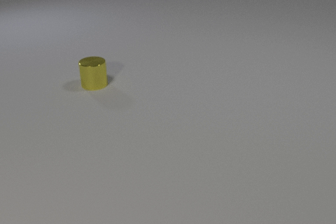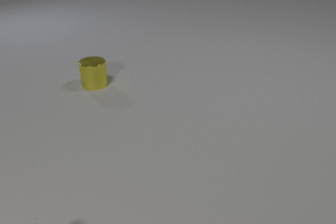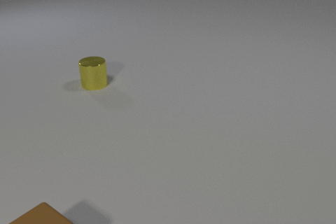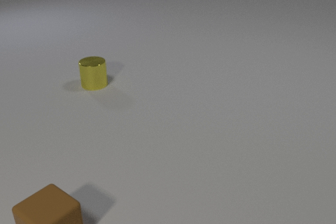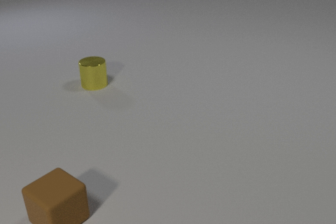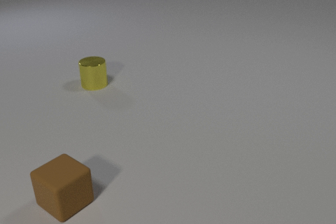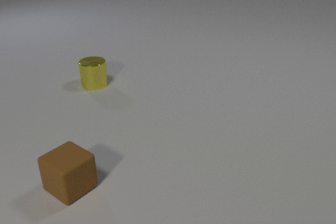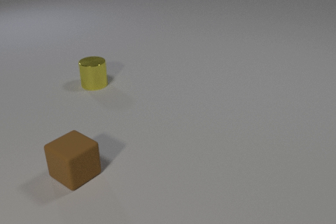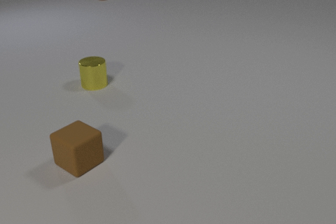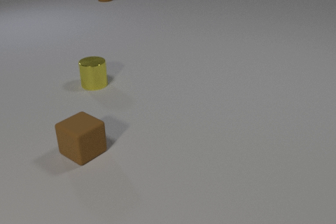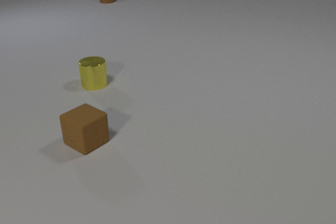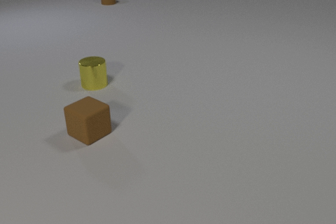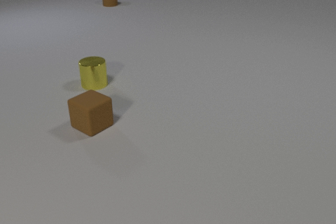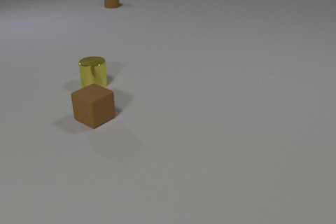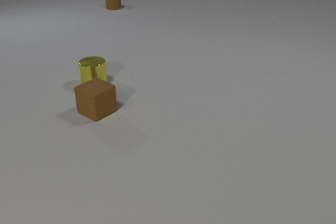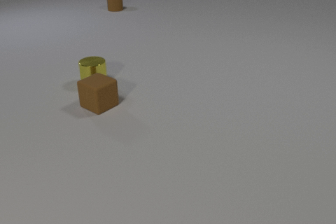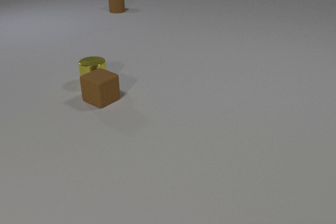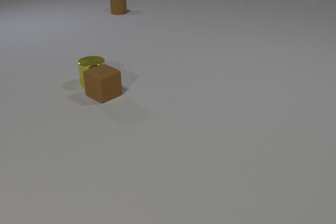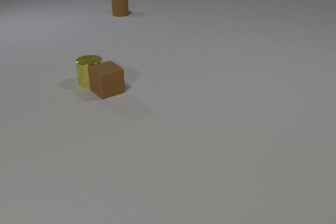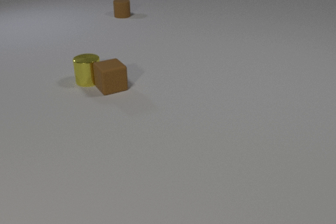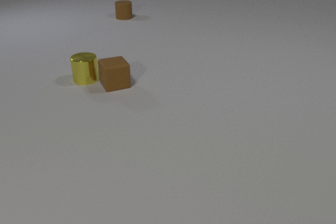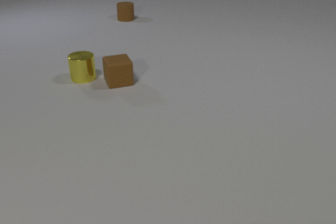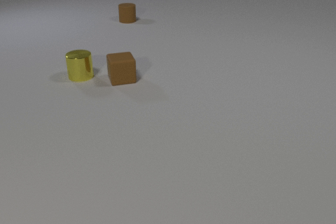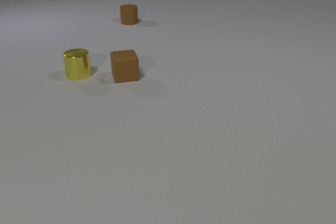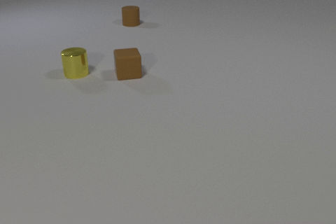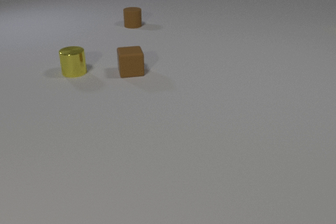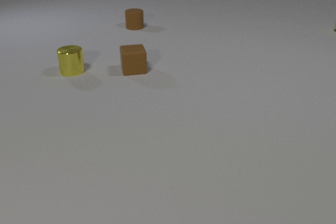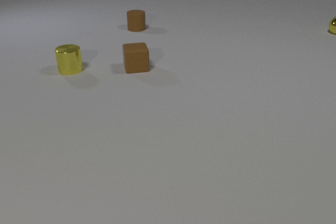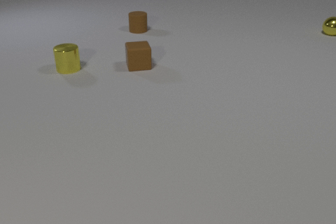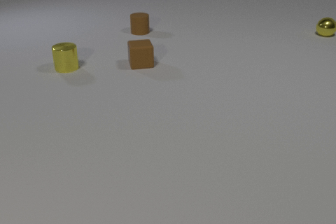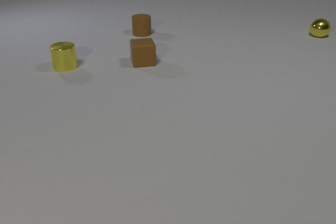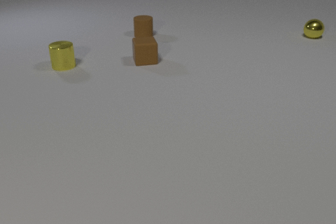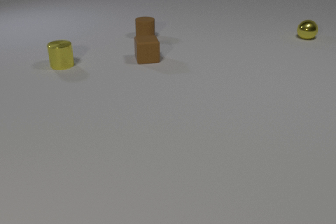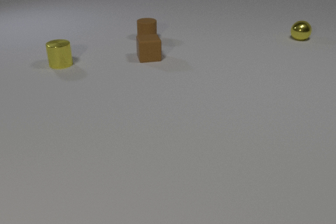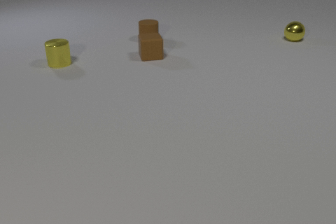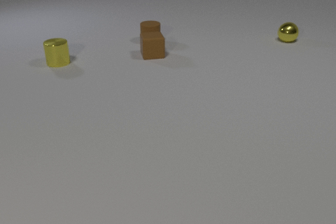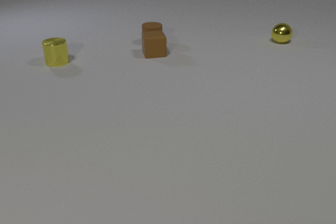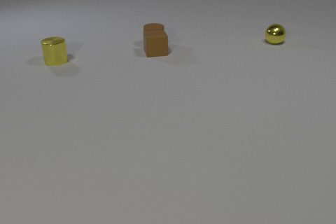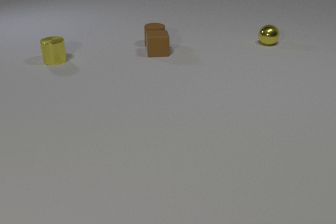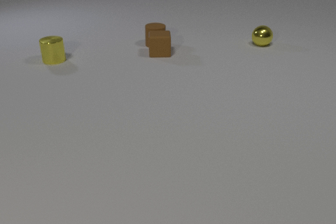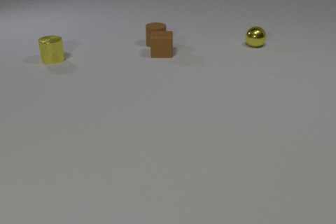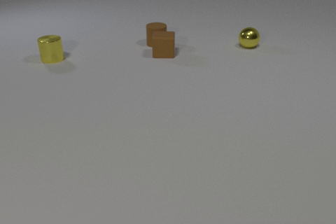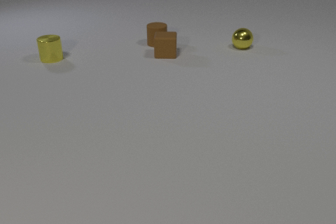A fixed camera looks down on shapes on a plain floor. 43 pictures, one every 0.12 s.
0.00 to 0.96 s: The brown rubber cube comes in at the bottom edge, slides away from the camera. The brown rubber cylinder comes in at the top edge, slides toward the camera.
0.96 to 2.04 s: The brown rubber cube slides away from the camera. The brown rubber cylinder slides toward the camera. The brown rubber cube and the yellow metal cylinder collide.
2.04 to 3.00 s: The brown rubber cube slides away from the camera and to the right, spins so that its near face slides to the left, clockwise seen from above. The yellow metal cylinder slides away from the camera and to the left. The brown rubber cylinder slides toward the camera.
3.00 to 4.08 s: The brown rubber cube slides away from the camera and to the right. The yellow metal cylinder slides away from the camera and to the left. The brown rubber cylinder slides toward the camera. The yellow metal sphere comes in at the right edge, rolls to the left and toward the camera.
4.08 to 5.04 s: The brown rubber cube slides to the right. The yellow metal cylinder slides away from the camera and to the left. The brown rubber cylinder slides toward the camera and to the right. The yellow metal sphere rolls to the left and toward the camera. The brown rubber cube and the brown rubber cylinder collide.
How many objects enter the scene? 3.
Are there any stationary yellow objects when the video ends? no.
Are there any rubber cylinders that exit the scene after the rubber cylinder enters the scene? no.
